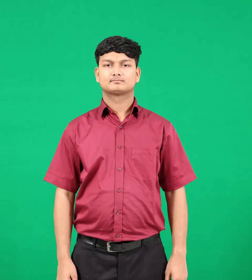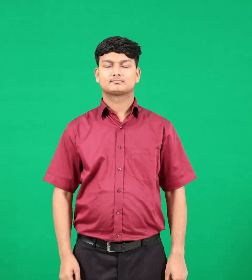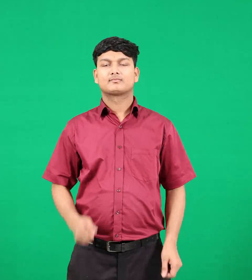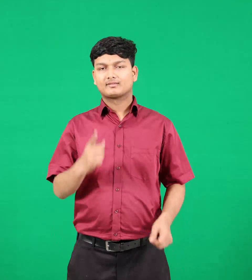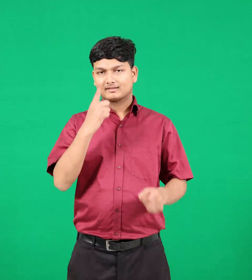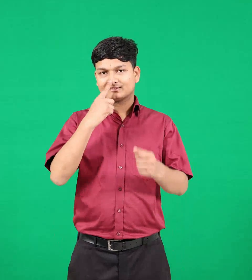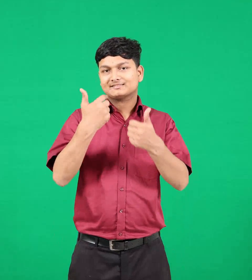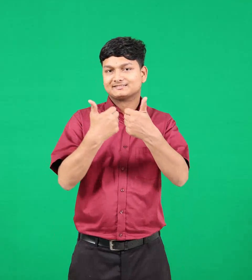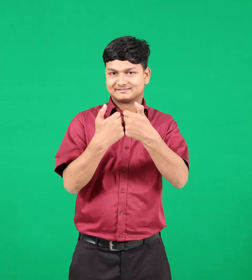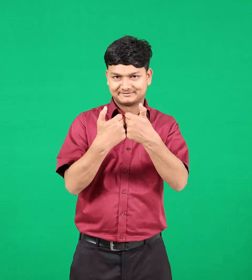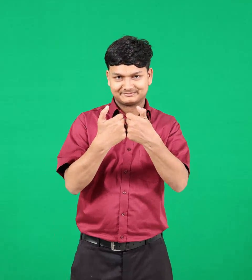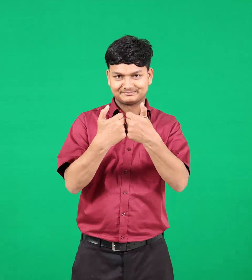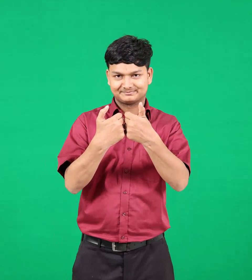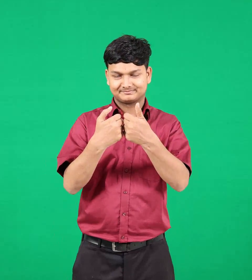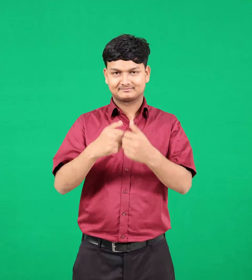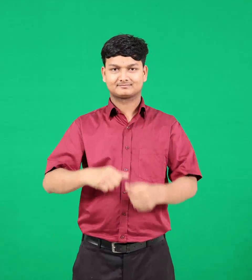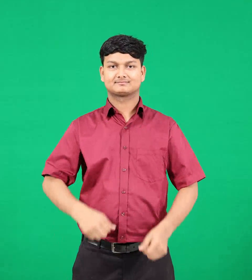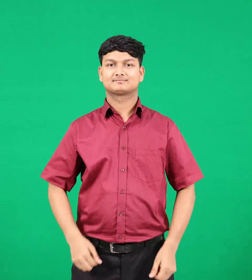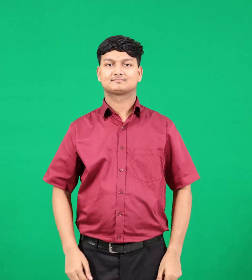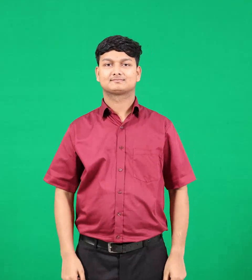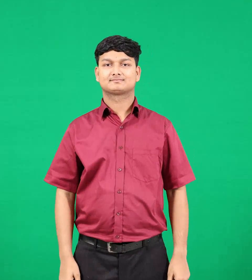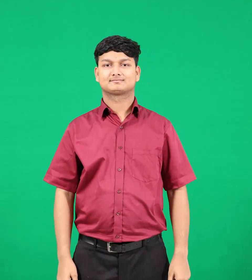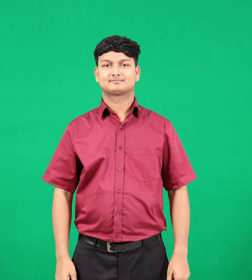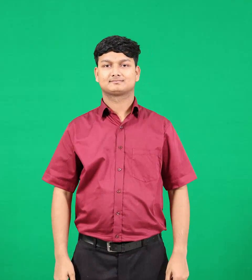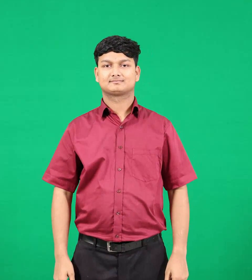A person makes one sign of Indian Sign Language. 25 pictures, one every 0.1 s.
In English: girlfriend
